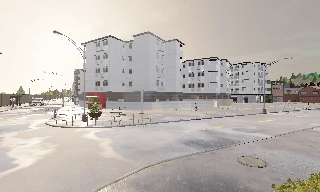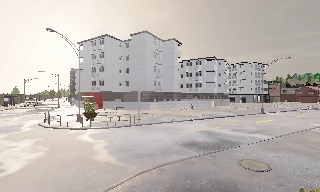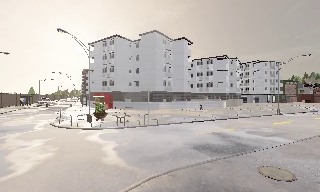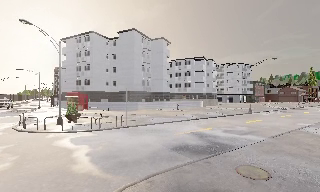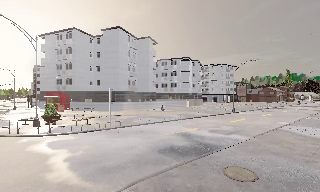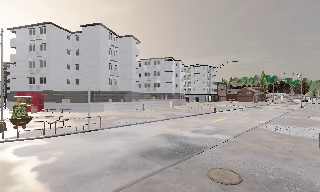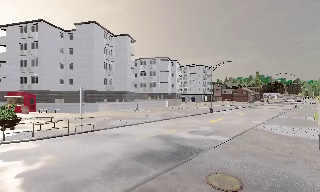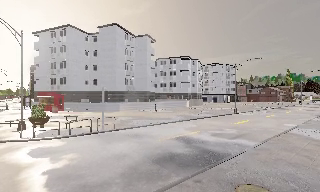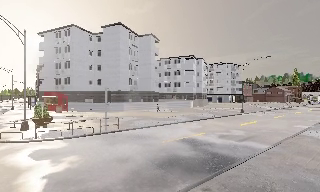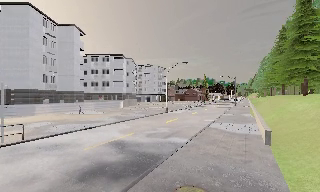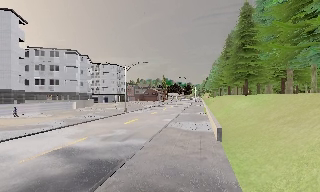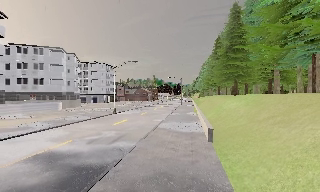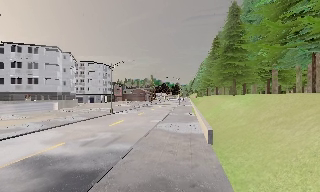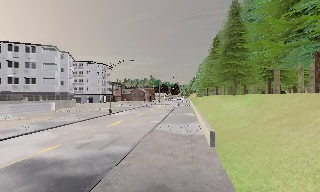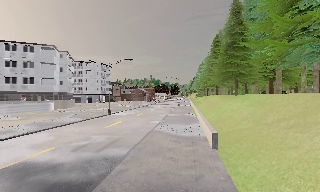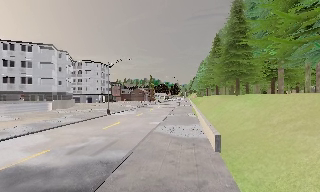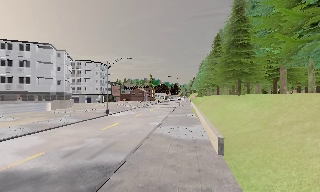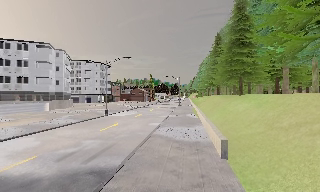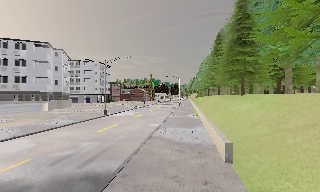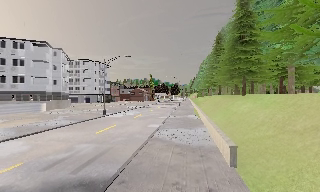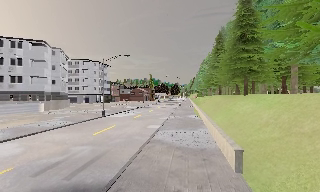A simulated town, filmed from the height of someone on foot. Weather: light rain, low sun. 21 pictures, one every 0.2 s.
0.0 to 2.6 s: The scene slides to the left, as the camera pans about 50 degrees to its right. It travels forward, about 5 m.
2.6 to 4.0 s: The camera travels forward, about 2.5 m, so what stands in front looms larger.
The film runs forward here.
